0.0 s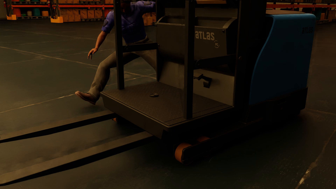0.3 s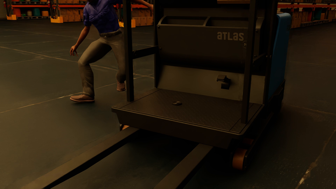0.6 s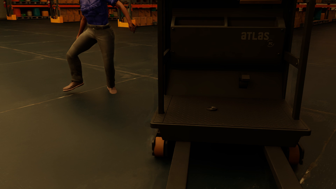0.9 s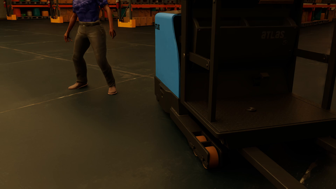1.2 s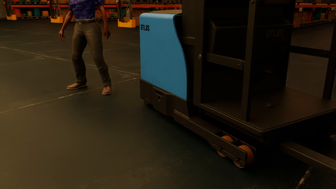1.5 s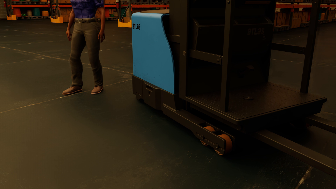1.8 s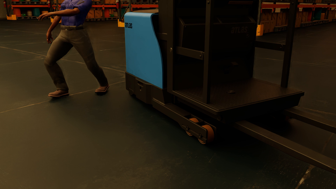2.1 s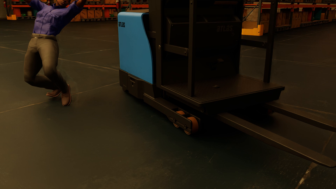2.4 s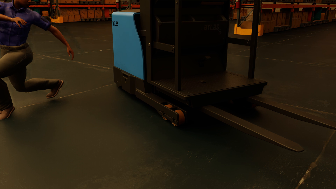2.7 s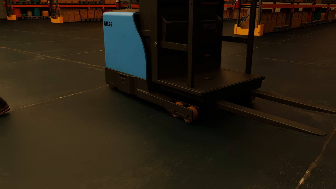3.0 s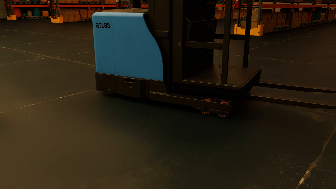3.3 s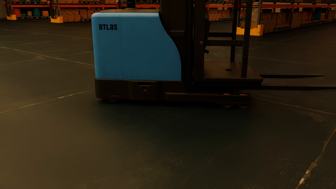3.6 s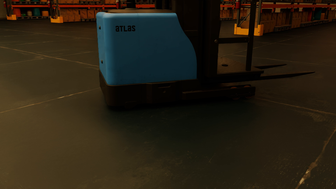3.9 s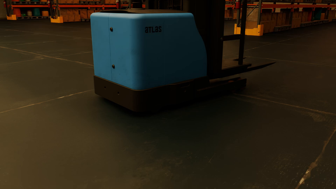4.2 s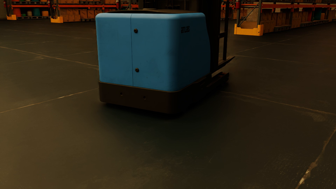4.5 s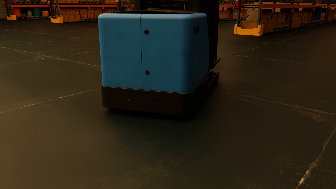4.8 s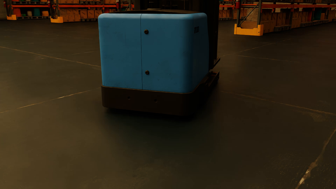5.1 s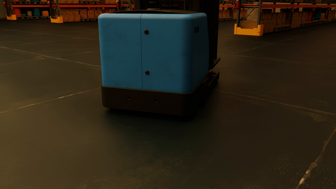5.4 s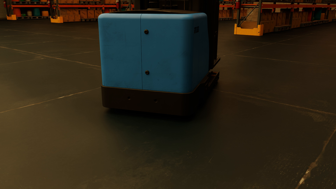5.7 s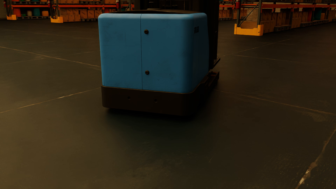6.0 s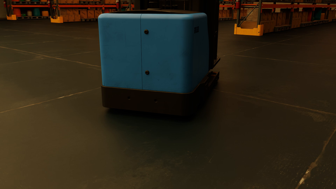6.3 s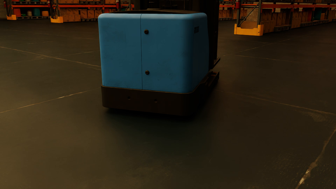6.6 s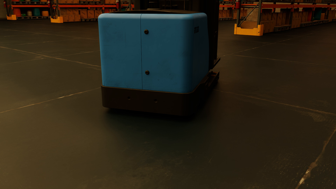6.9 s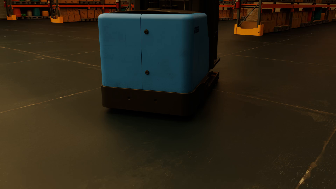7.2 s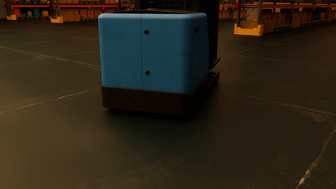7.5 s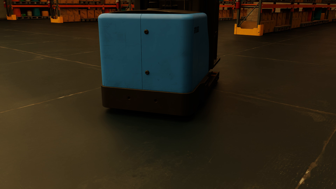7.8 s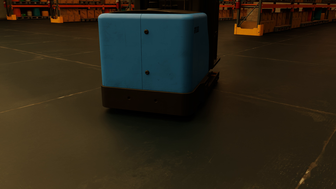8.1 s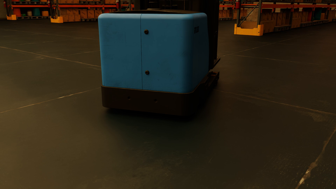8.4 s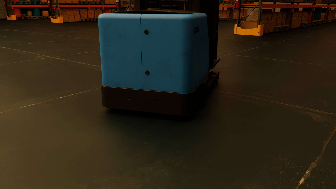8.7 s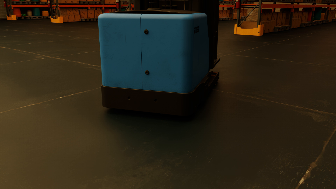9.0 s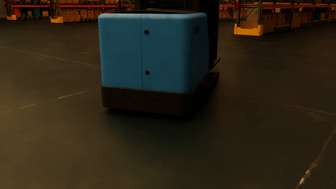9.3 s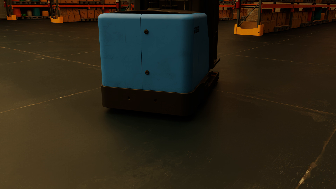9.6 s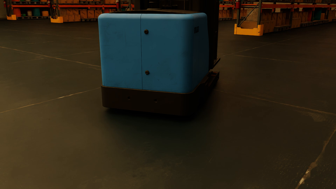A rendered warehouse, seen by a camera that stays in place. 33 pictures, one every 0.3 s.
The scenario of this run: Near miss between a forklift and a person.
